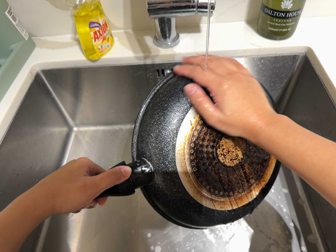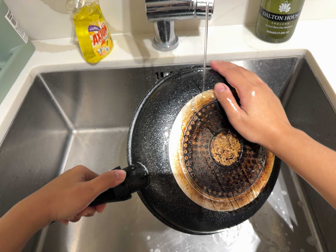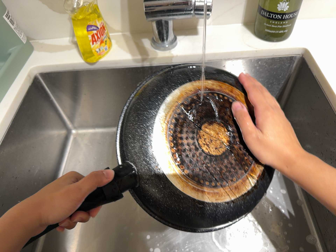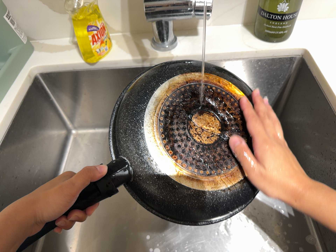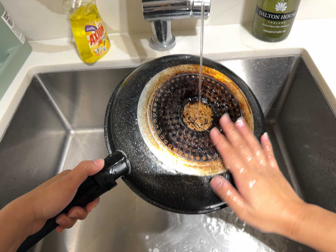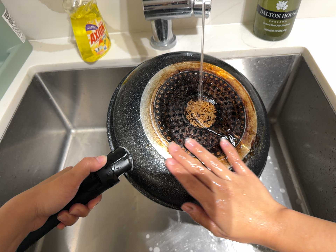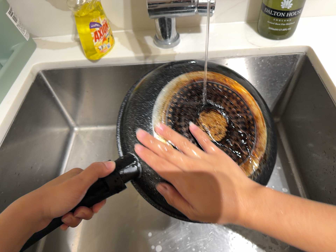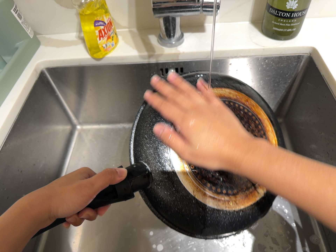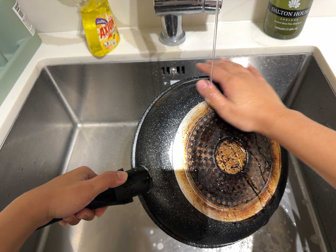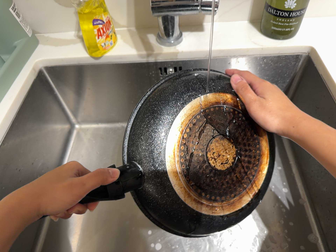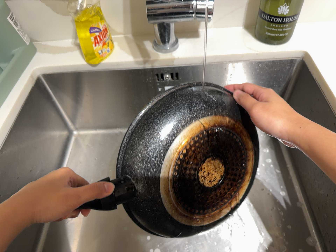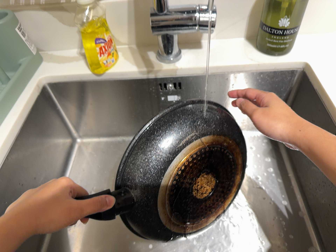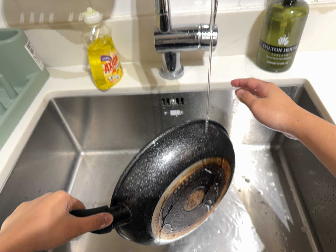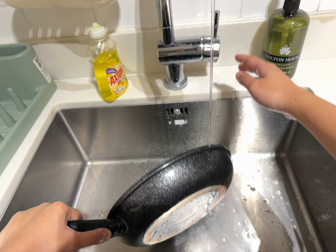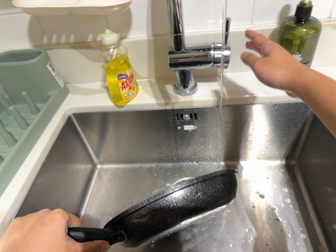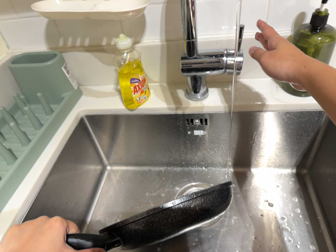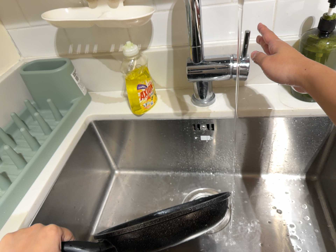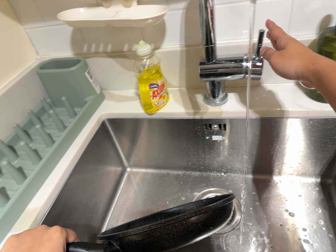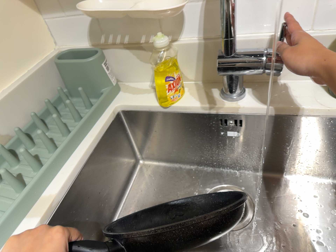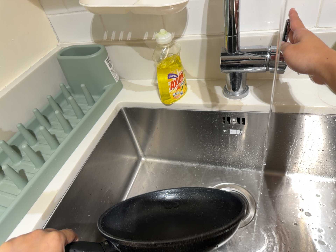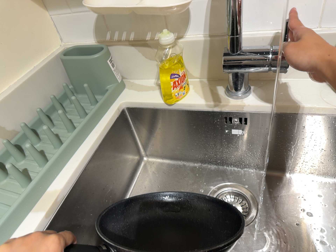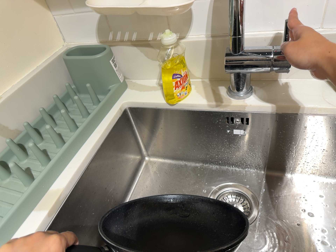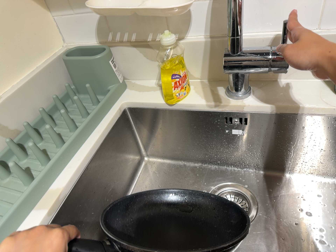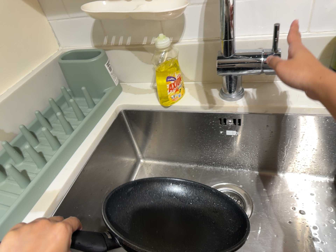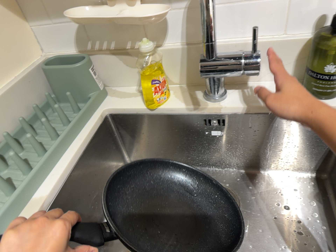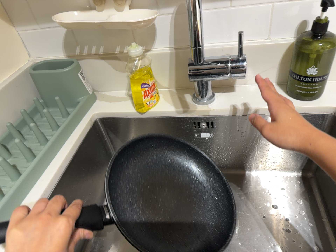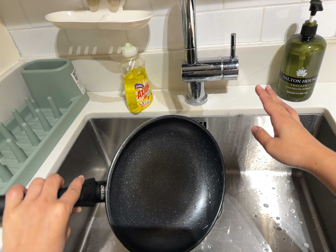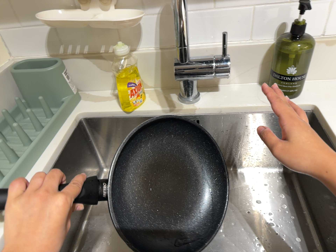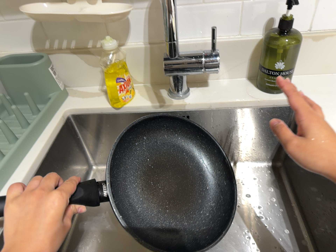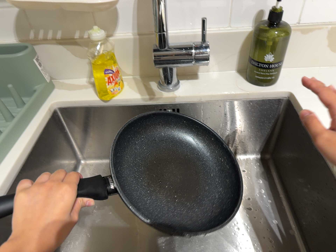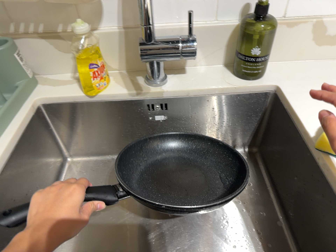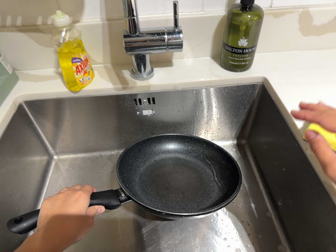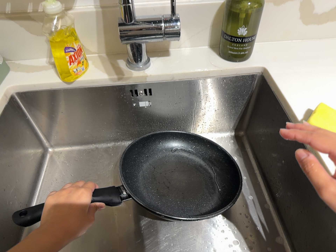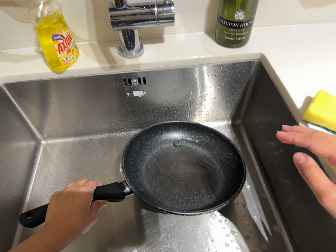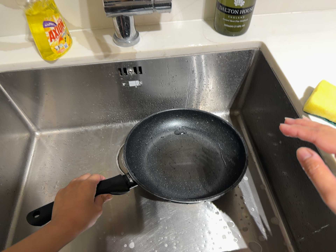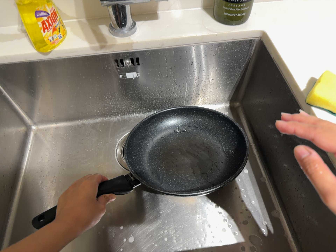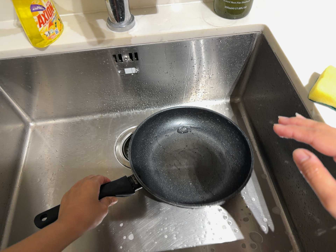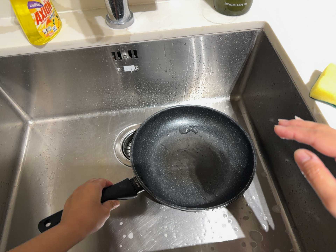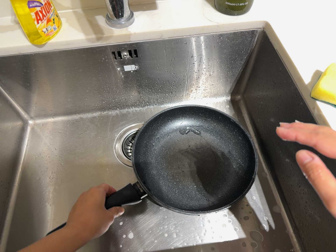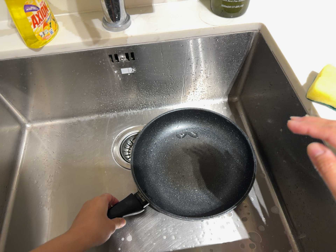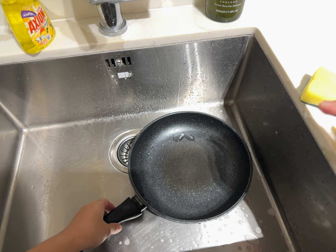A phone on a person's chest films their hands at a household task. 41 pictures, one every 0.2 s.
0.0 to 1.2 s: The camera keeps its place and its aim.
1.2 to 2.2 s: The camera shifts only a little, or ends up much as it began.
2.2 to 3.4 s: The scene slides to the right, as the camera pans about 10 degrees to its left.
3.4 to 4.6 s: The camera shifts only a little, or ends up much as it began.
4.6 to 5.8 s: The scene slides to the left, as the camera pans about 15 degrees to its right.
5.8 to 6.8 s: The camera travels forward, about 6 cm, so what stands in front looms larger. Its aim tips toward the bottom of its view by about 10 degrees, and the scene shifts upward.
6.8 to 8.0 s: The camera shifts only a little, or ends up much as it began.
The film runs forward here.
